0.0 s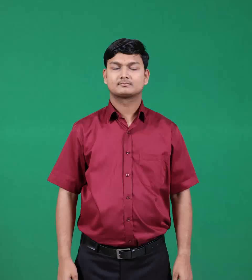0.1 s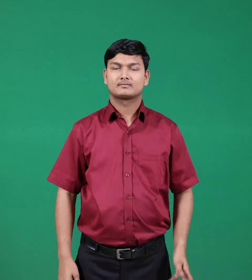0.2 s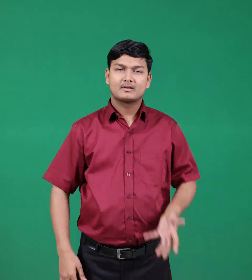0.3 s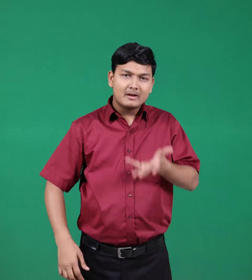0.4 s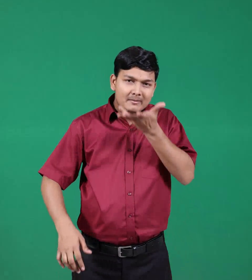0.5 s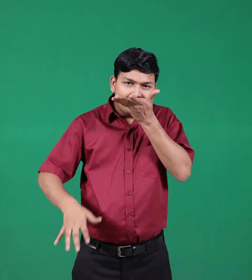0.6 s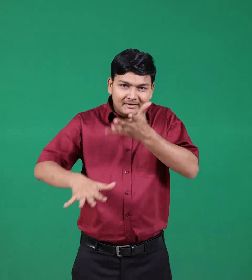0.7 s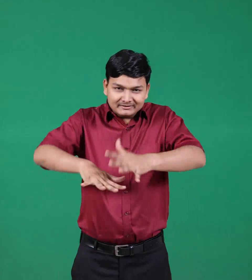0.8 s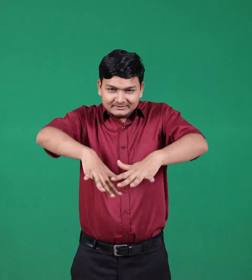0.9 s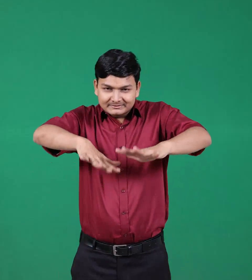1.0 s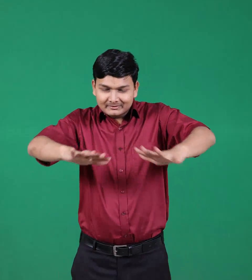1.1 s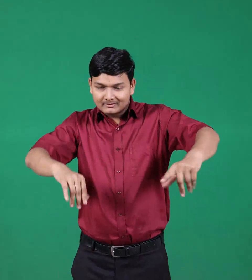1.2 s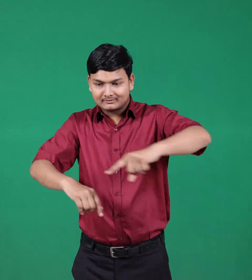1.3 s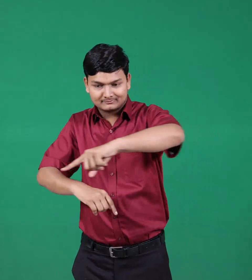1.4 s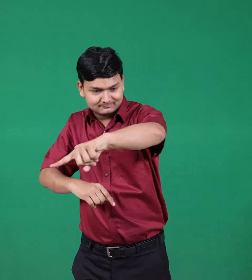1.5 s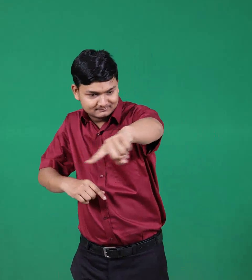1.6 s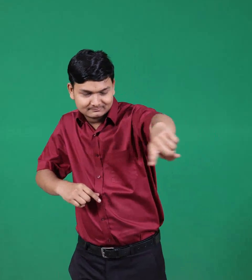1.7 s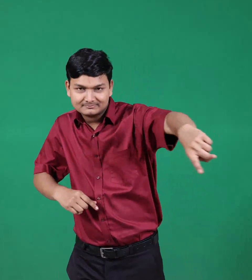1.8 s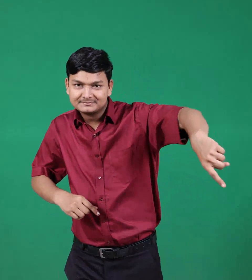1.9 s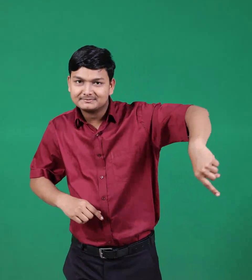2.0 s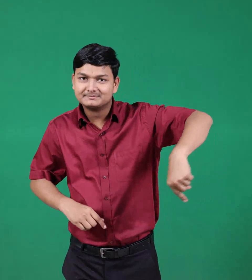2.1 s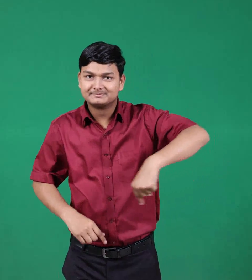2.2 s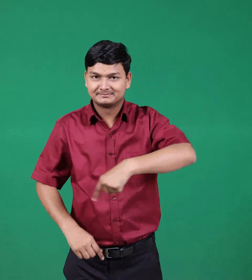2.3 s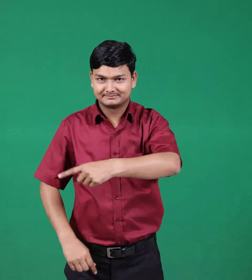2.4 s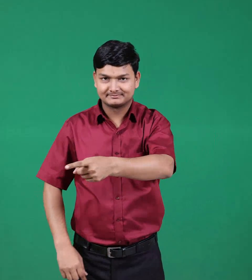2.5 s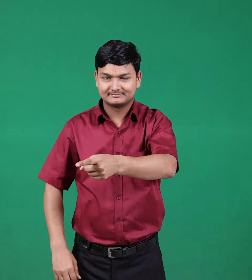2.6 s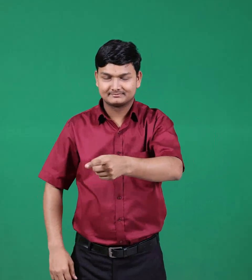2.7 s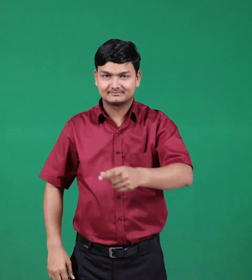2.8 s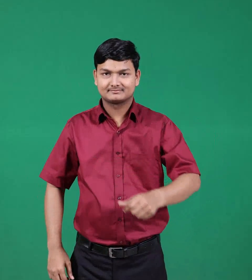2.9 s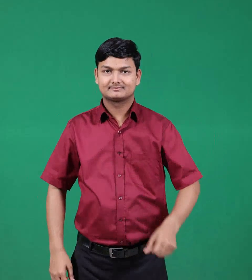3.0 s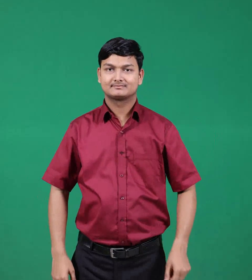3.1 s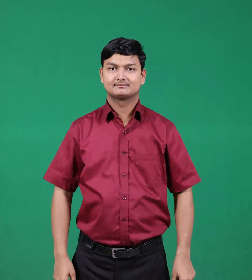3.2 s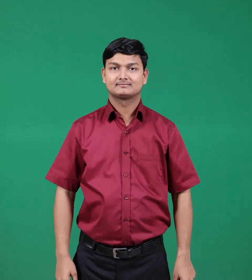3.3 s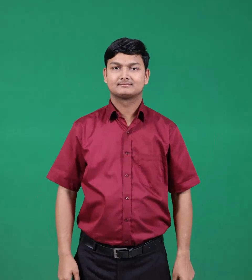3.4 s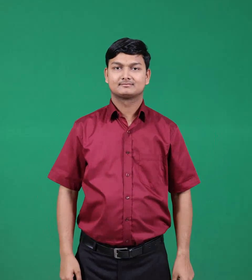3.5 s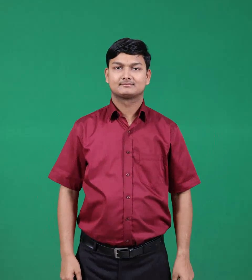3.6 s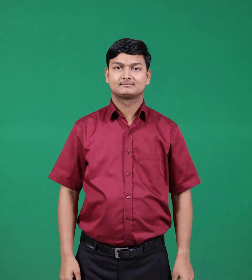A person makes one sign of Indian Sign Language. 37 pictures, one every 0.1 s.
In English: lake
